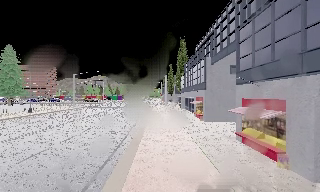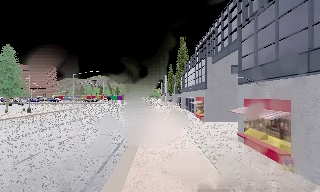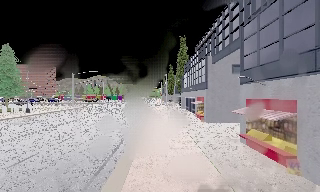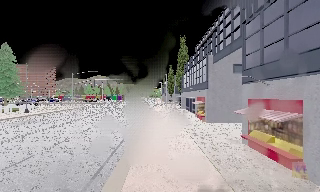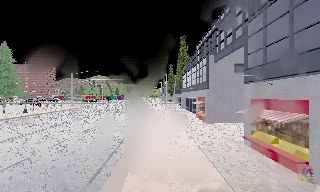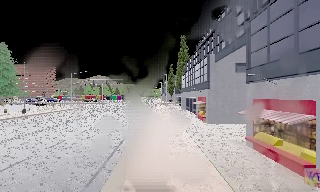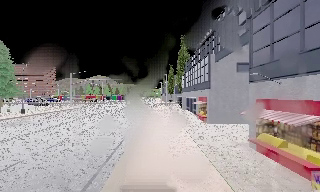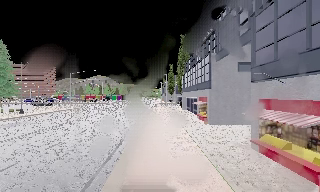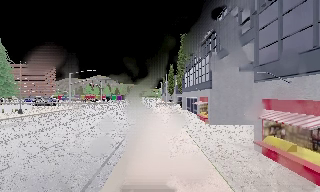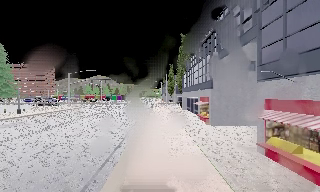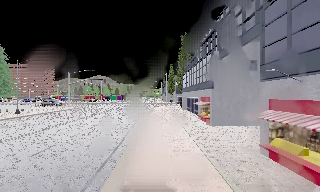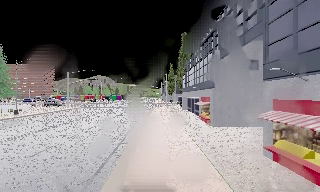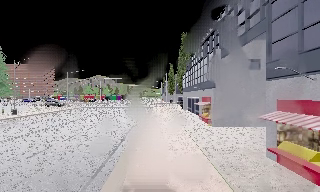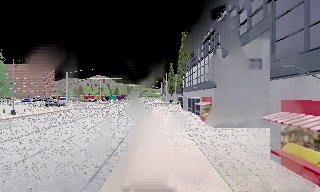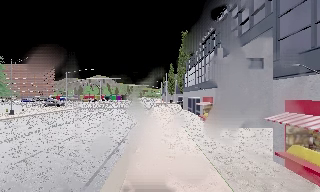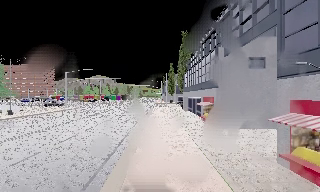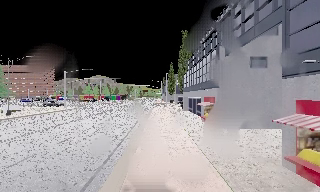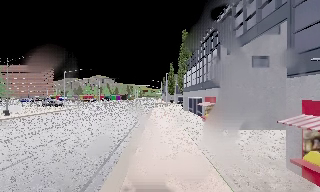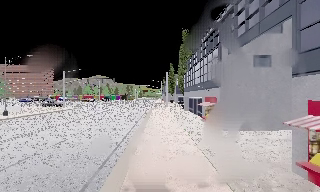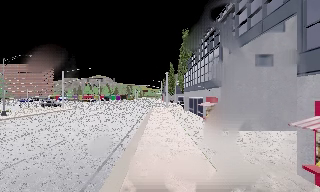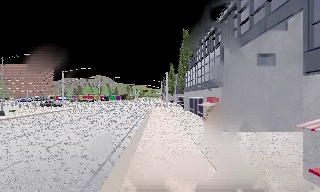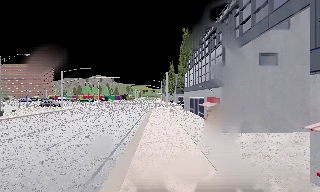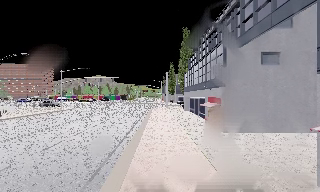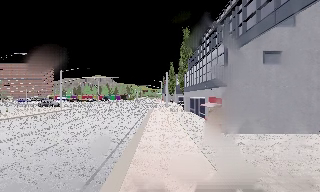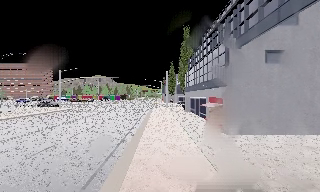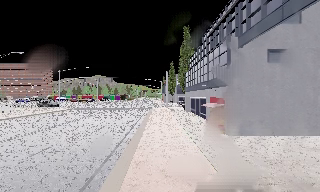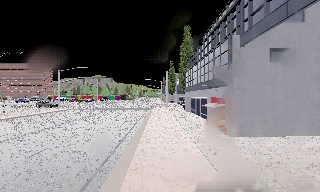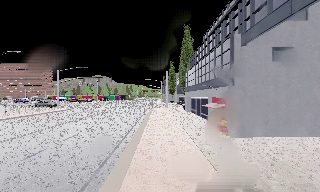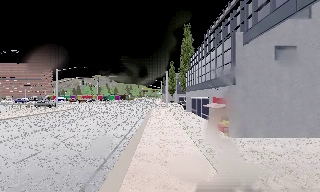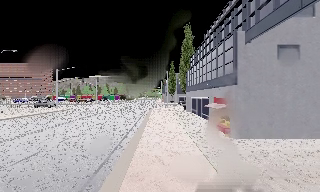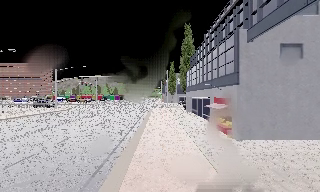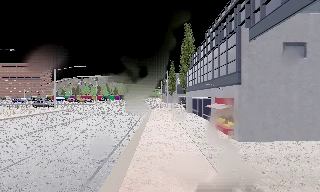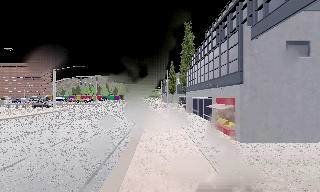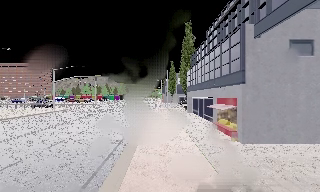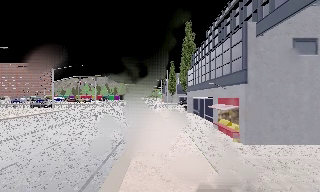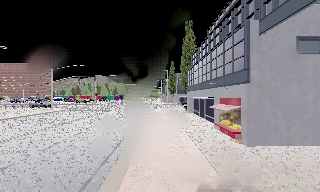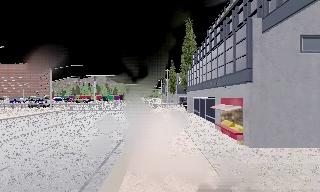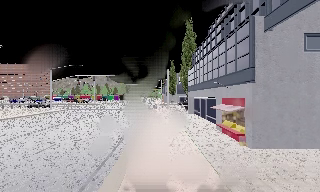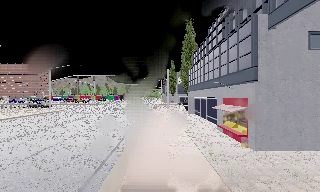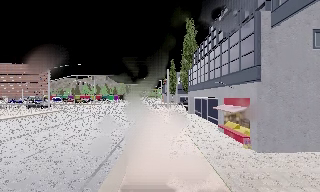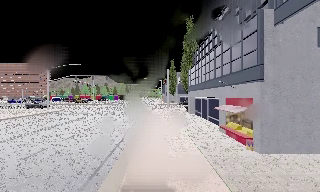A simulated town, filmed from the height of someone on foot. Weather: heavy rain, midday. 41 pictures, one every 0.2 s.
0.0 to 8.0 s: The camera travels forward, about 9 m, so what stands in front looms larger.
The film runs forward here.
